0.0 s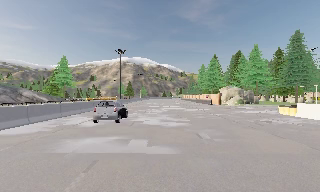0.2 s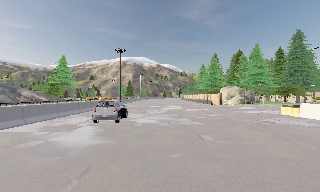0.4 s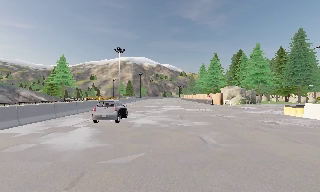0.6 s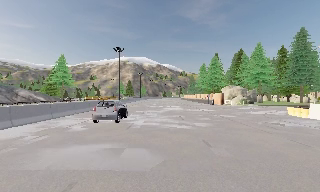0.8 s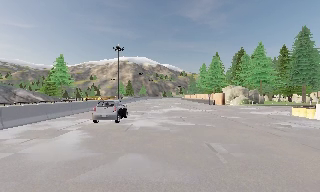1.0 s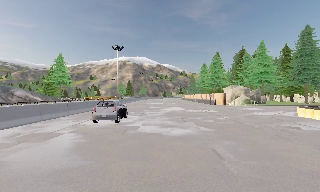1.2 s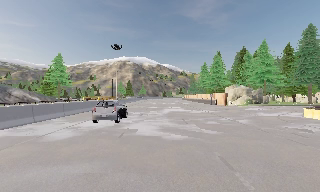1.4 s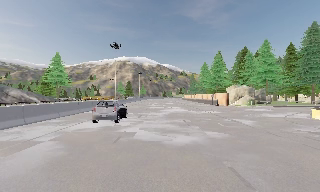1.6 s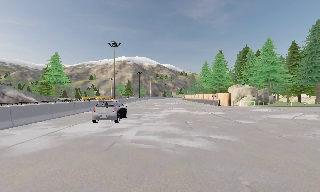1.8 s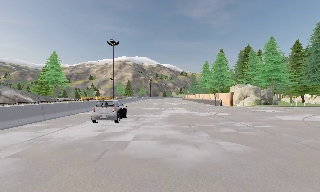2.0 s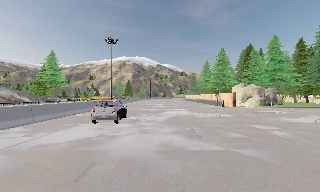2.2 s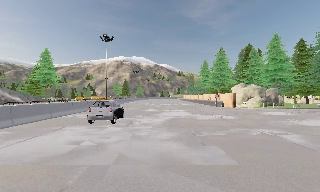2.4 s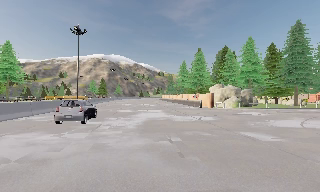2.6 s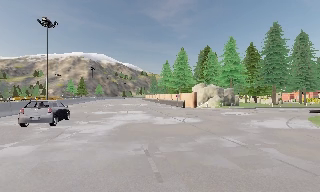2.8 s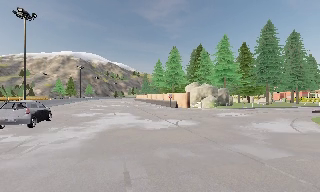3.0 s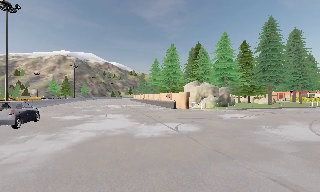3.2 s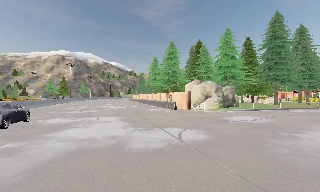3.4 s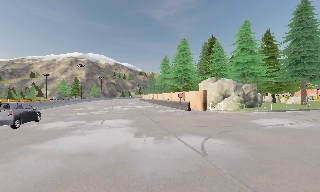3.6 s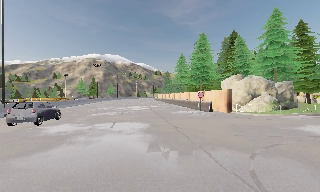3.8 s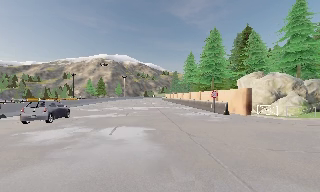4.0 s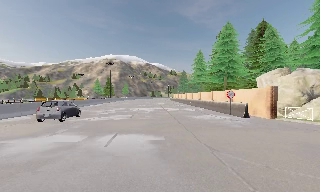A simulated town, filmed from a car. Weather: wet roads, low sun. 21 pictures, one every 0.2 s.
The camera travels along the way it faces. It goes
forward.
0.0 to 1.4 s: The camera travels forward, about 3.5 m, so what stands in front looms larger. It gains speed.
1.4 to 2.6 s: The camera pans to its right, which is clockwise from overhead, by about 15 degrees. It travels forward, about 7 m, so what stands in front looms larger.
2.6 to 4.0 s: The camera pans to its left, which is counterclockwise from overhead, by about 10 degrees. It travels forward, about 12 m, so what stands in front looms larger.
The film runs forward here.
